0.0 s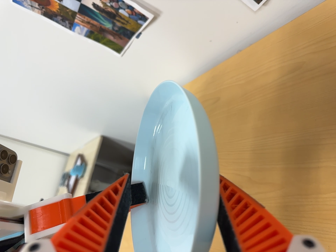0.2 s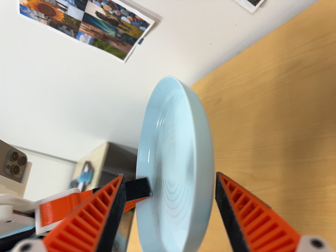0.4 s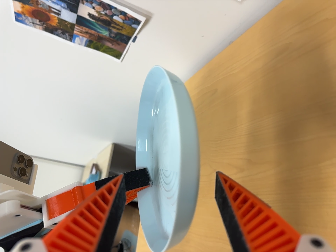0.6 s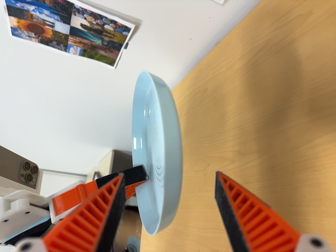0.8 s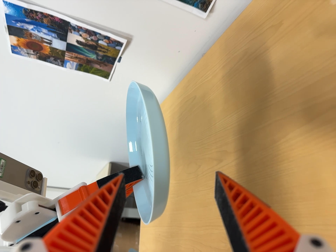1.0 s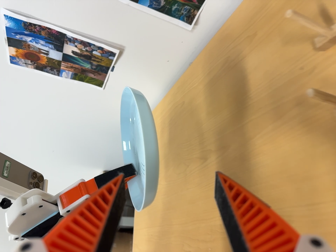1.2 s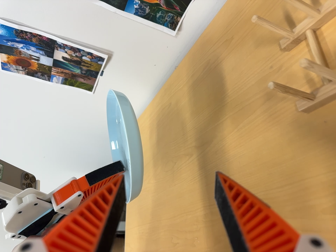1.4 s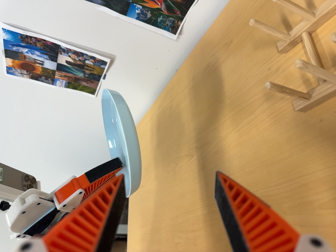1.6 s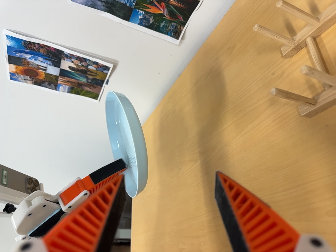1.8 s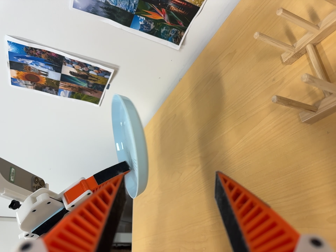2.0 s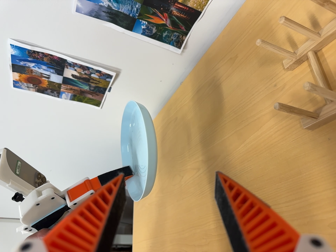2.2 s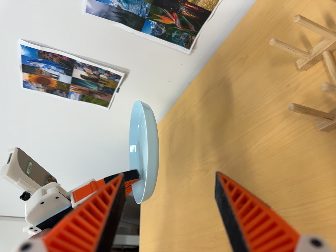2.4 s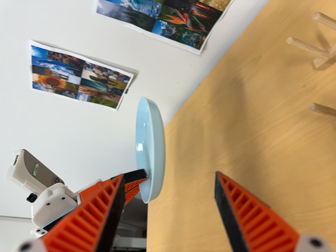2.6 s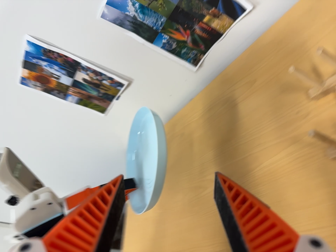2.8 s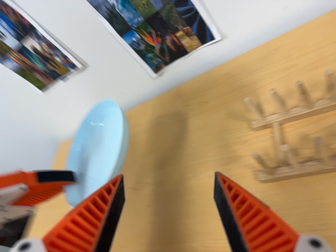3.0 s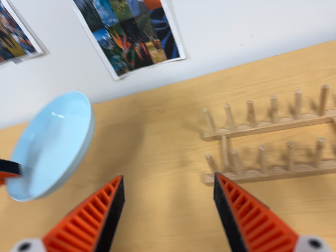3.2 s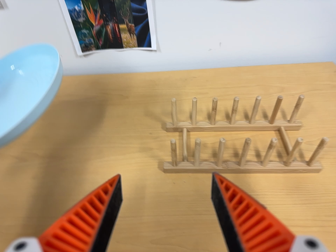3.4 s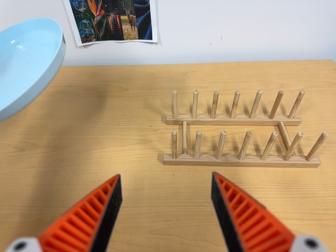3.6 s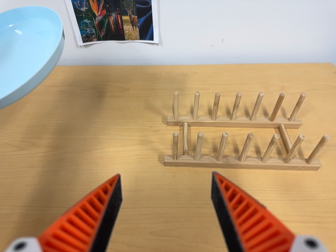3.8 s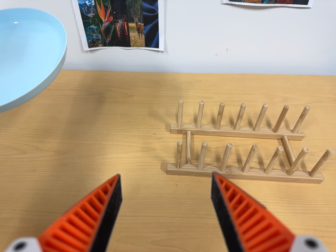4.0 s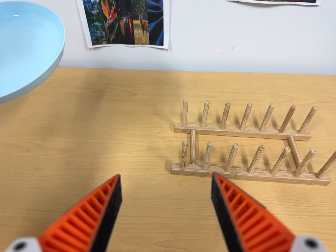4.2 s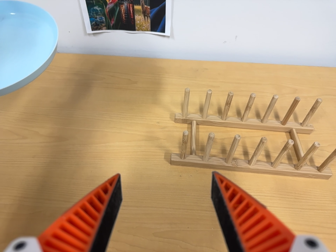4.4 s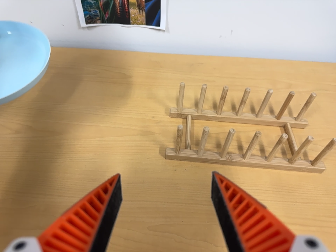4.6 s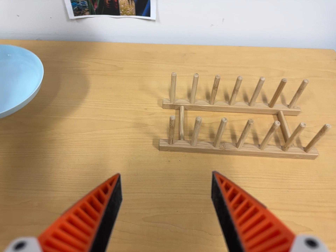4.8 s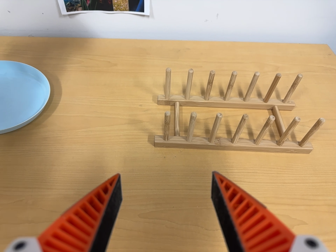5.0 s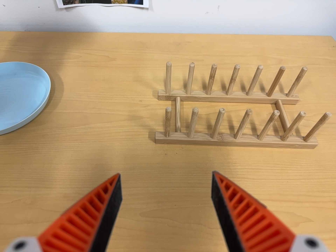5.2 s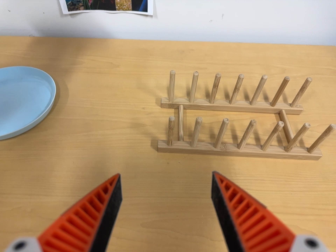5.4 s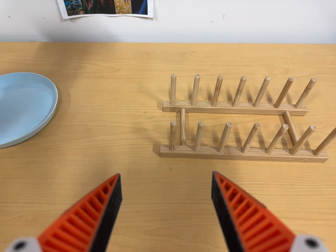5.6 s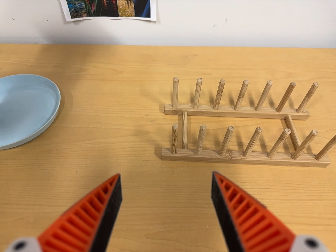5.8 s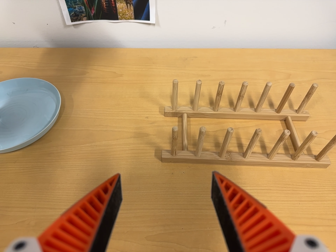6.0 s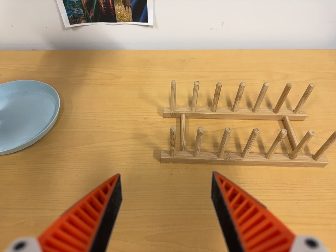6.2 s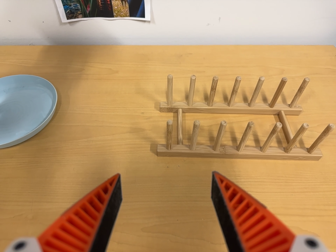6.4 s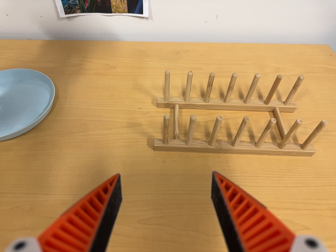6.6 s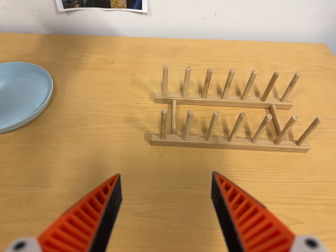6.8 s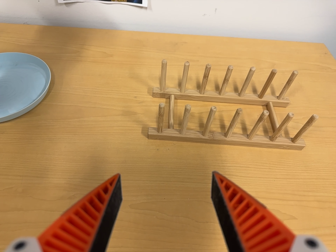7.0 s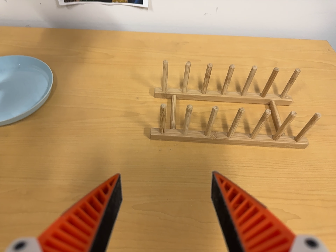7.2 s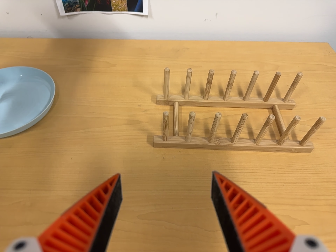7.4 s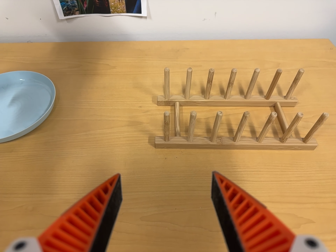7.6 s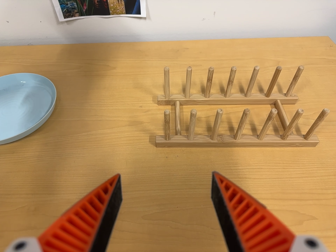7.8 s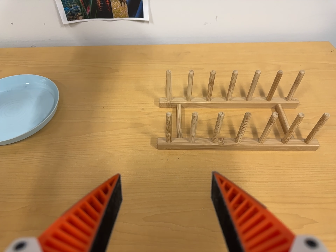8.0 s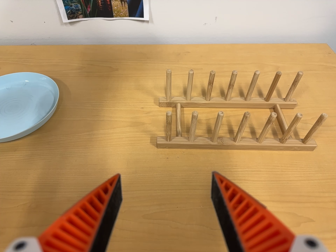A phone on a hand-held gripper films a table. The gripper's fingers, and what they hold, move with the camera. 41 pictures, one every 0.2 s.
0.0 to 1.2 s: The camera travels backward, toward the bottom of its view and to its right, about 18 cm, so what stands in front gets smaller. Its aim tips toward the top of its view by about 10 degrees. It rolls about its line of sight by about 15 degrees, and the scene rotates counterclockwise.
1.2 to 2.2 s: The camera shifts only a little, or ends up much as it began.
2.2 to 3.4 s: The camera pans to its right by about 50 degrees. It travels to its left and toward the bottom of its view, about 22 cm. Its aim tips toward the top of its view by about 10 degrees. It rolls about its line of sight by about 40 degrees, and the scene rotates clockwise.
3.4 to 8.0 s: The camera shifts only a little, or ends up much as it began.
The film runs backward here.
